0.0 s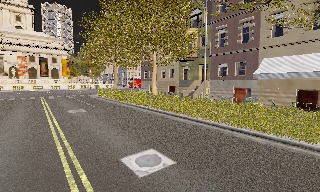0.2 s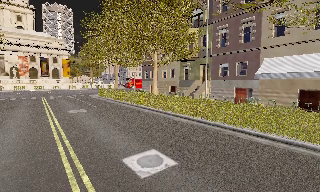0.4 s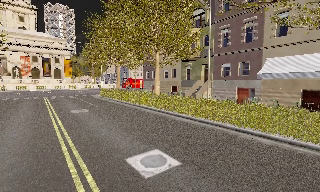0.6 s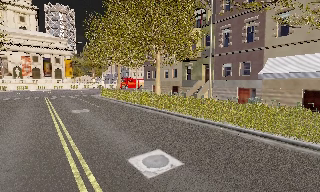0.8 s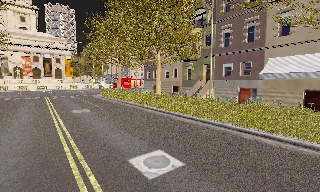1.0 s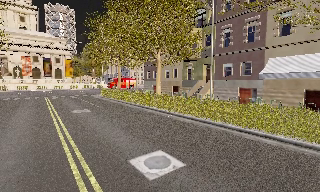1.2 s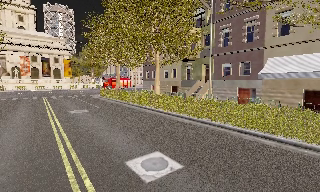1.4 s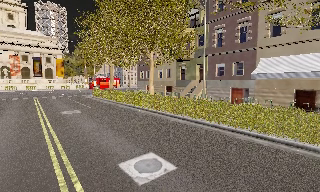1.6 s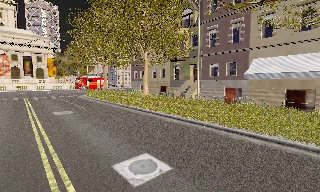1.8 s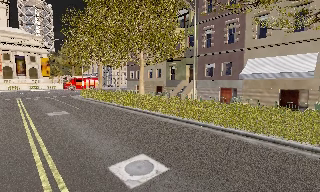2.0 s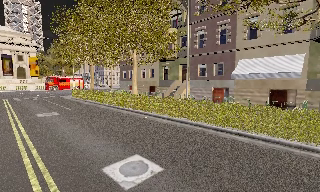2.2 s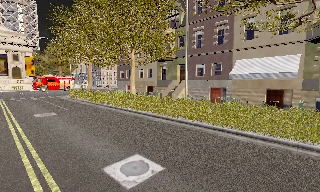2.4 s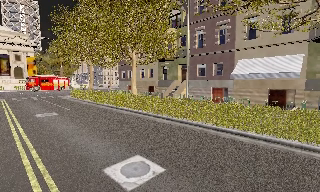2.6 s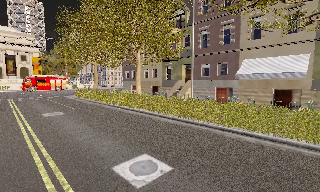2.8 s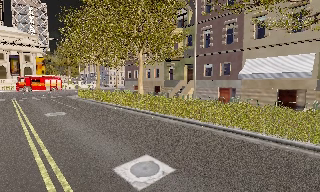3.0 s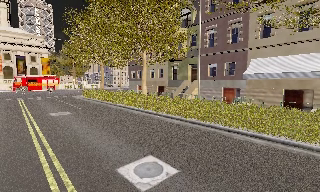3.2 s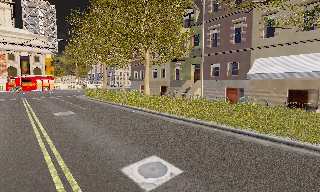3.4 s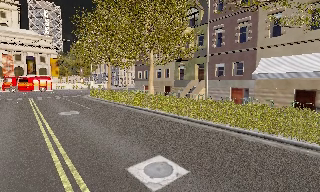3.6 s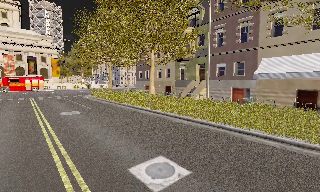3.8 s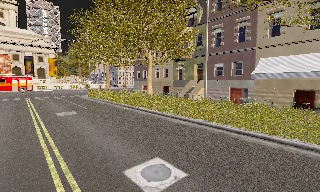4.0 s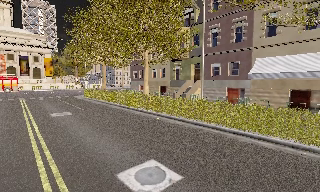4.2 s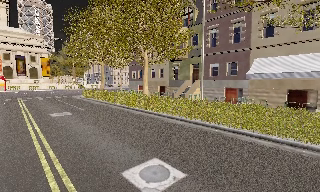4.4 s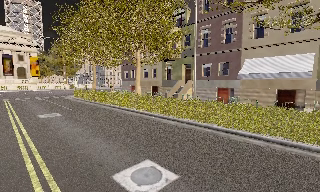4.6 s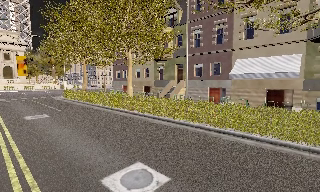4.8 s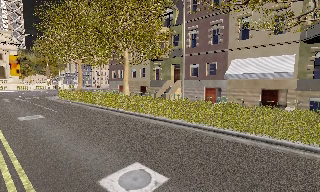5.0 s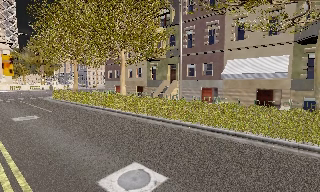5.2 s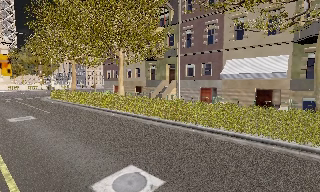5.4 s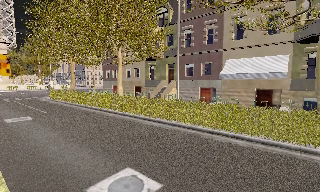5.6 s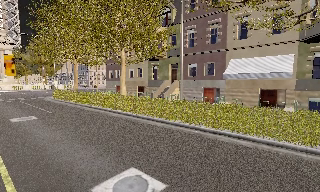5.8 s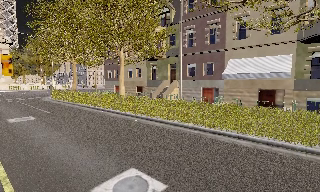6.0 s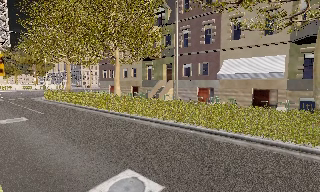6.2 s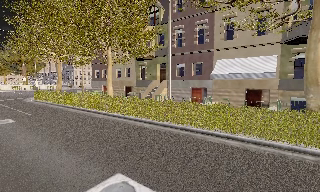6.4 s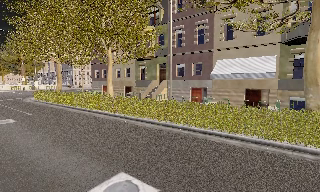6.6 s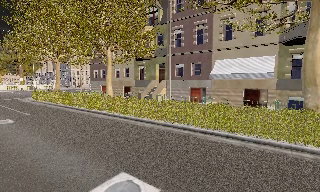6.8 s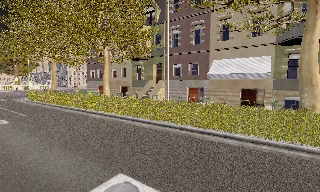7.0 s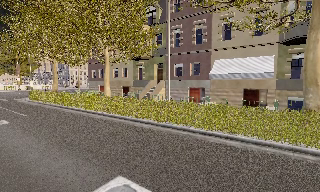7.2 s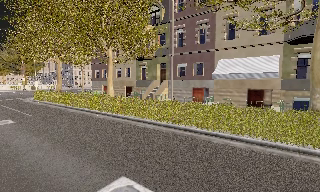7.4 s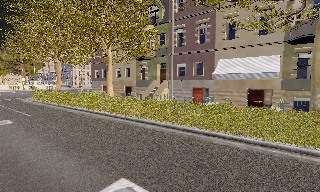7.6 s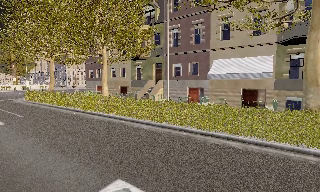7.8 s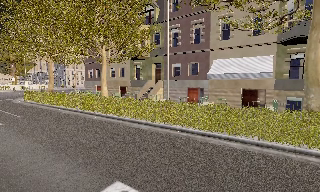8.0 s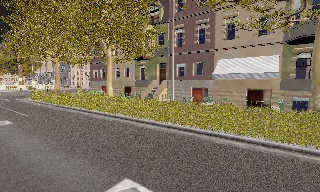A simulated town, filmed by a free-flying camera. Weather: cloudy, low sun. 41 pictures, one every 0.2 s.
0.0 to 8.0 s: The scene slides to the left, as the camera pans about 20 degrees to its right. It travels forward and to its left, about 1.5 m, so what stands in front looms larger.
The film runs forward here.
